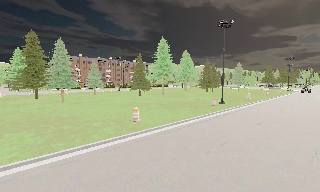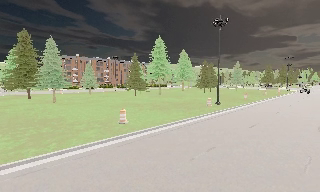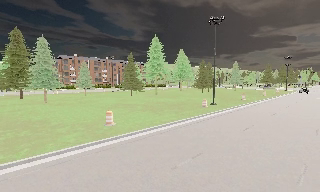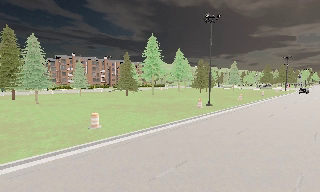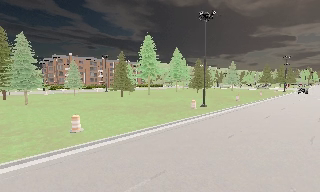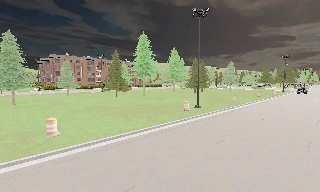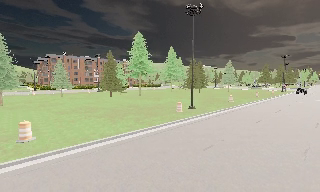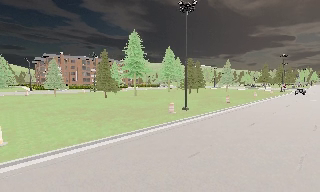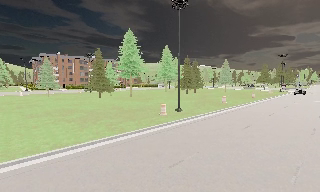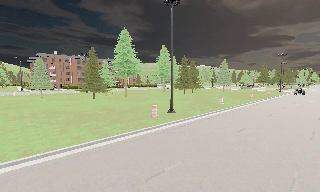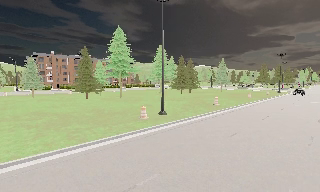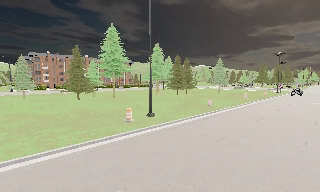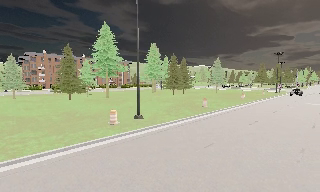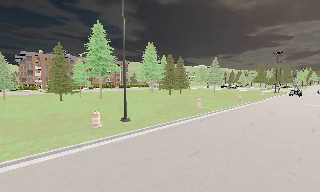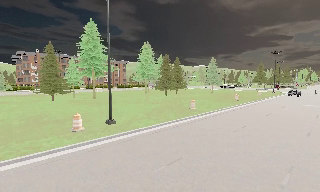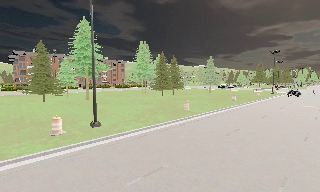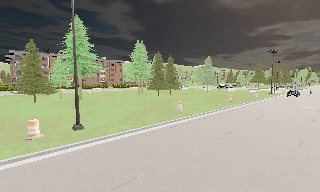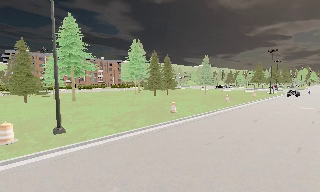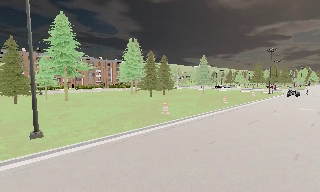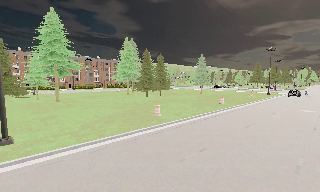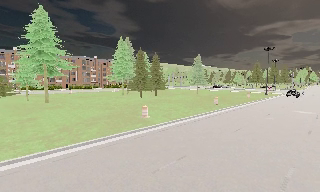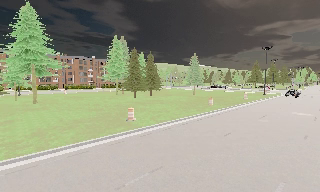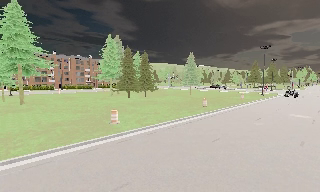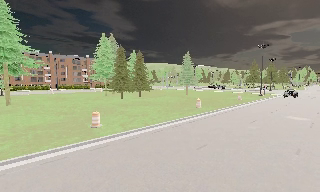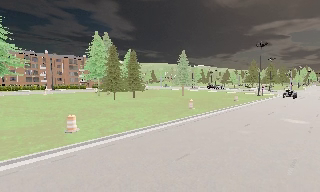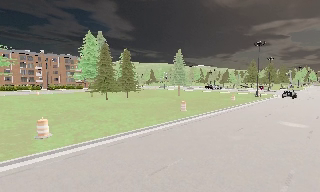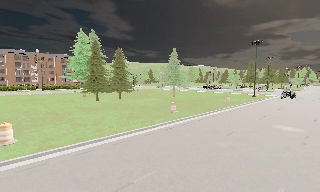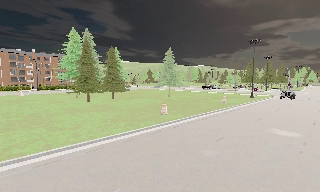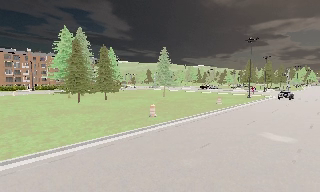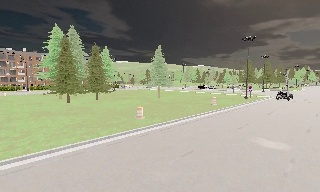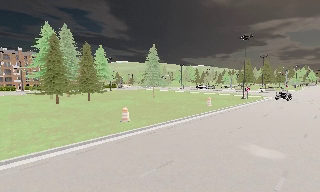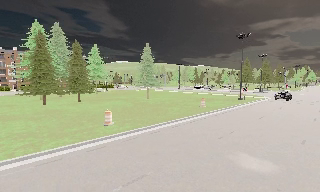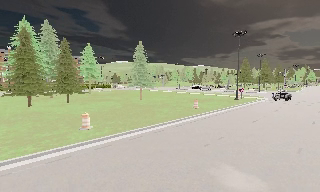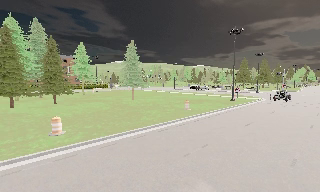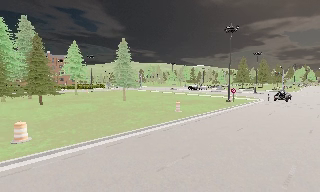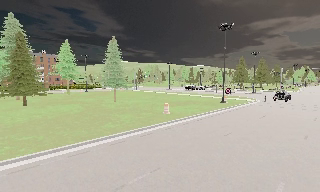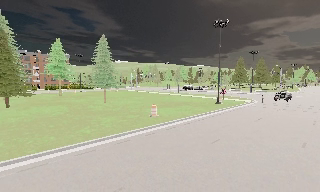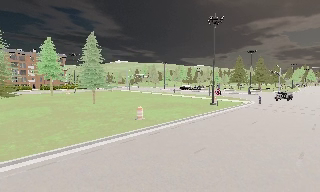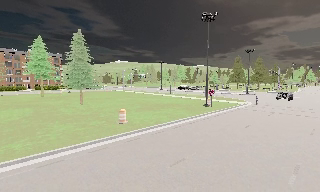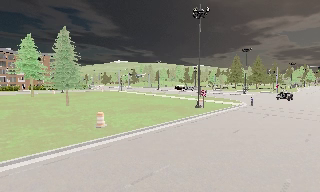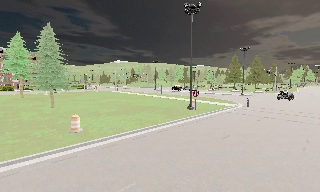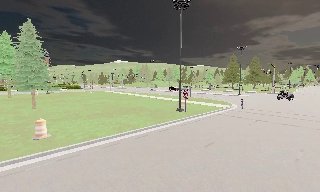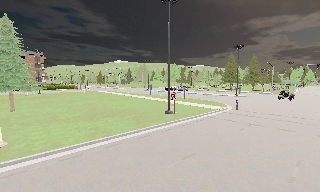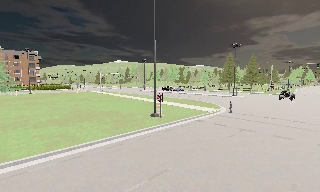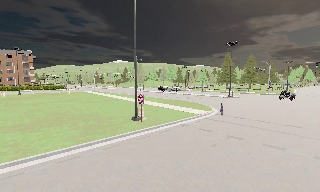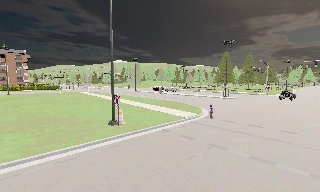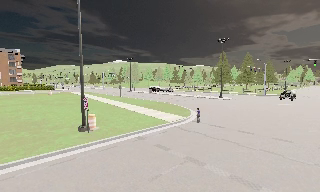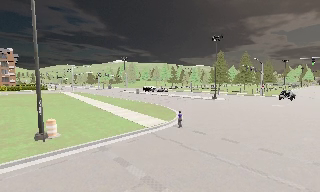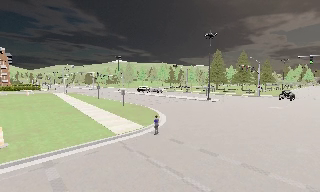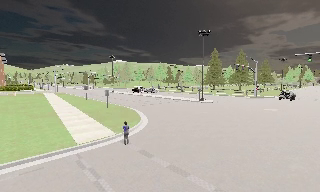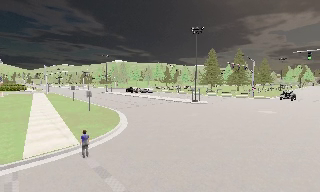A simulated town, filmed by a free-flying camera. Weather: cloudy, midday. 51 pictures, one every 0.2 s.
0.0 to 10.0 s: The camera travels to its right and forward, about 80 m, so close, fixed things drift to the left.
The film runs forward here.
